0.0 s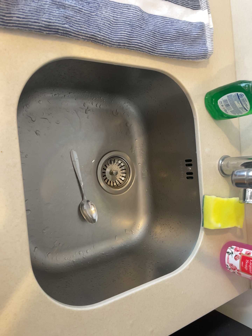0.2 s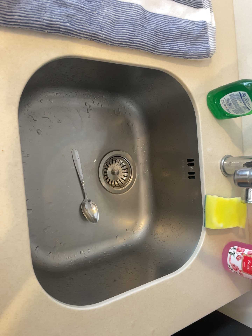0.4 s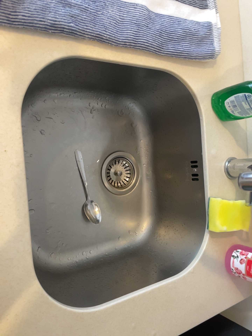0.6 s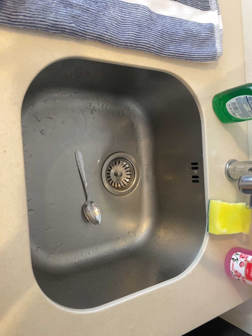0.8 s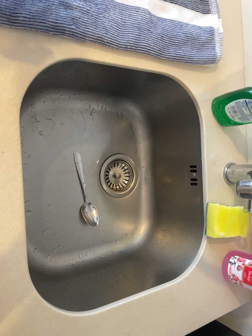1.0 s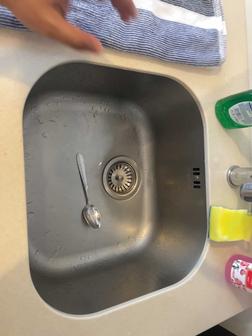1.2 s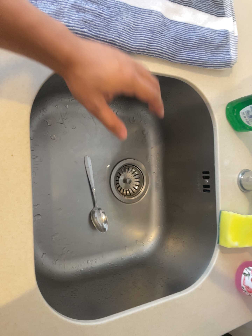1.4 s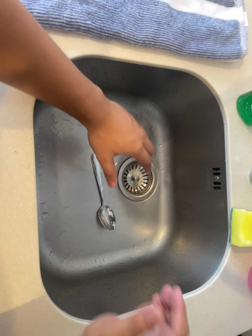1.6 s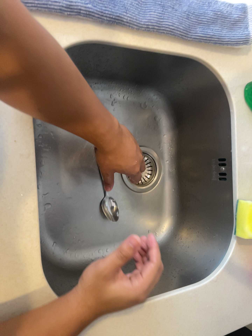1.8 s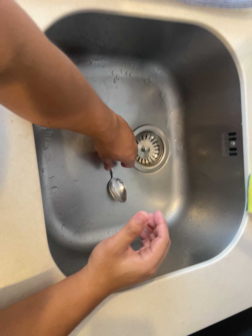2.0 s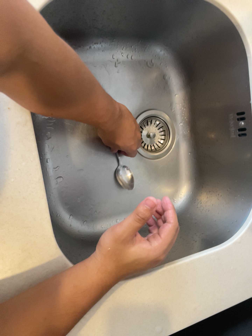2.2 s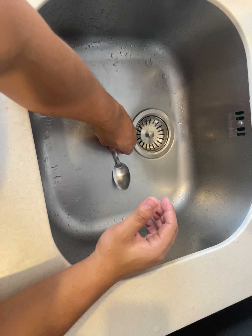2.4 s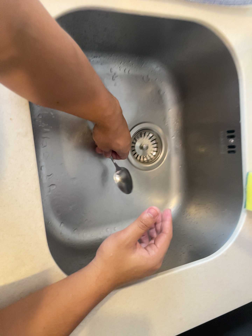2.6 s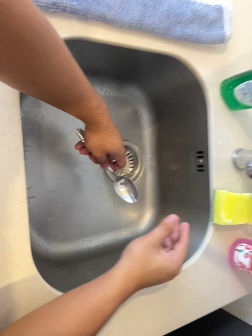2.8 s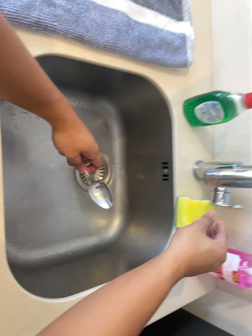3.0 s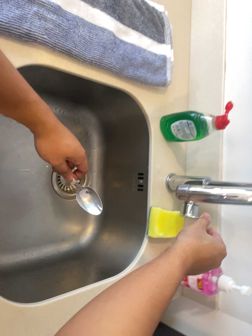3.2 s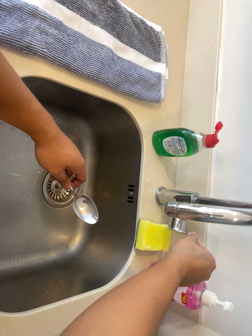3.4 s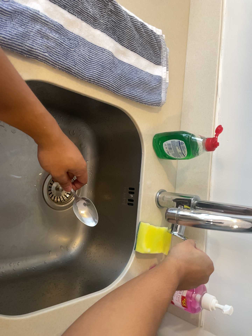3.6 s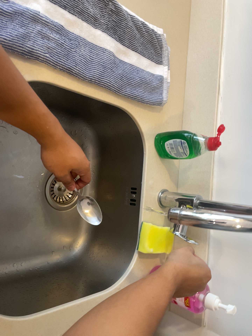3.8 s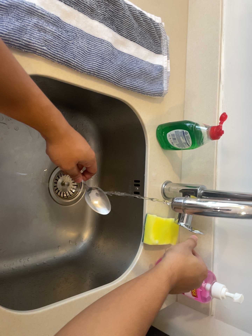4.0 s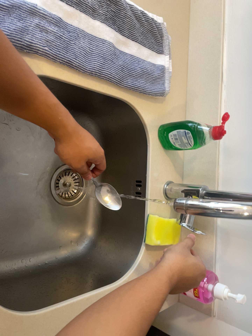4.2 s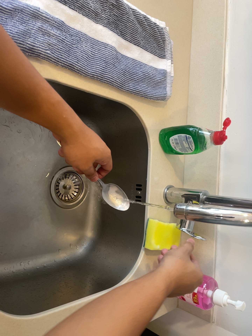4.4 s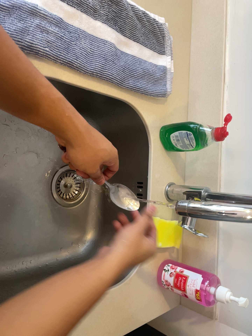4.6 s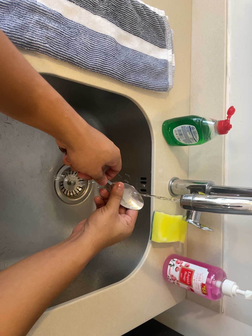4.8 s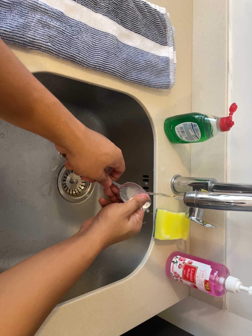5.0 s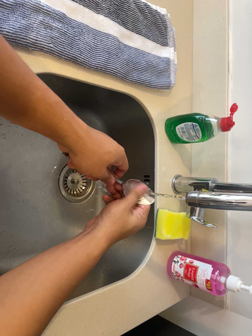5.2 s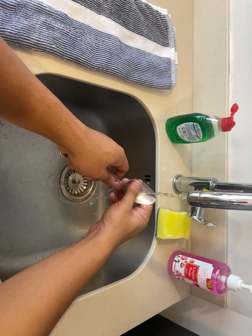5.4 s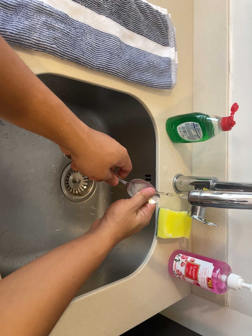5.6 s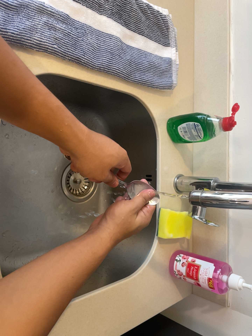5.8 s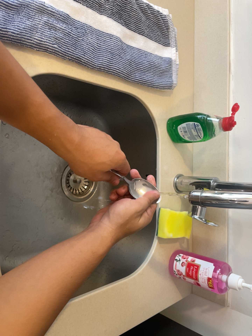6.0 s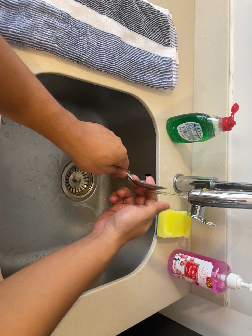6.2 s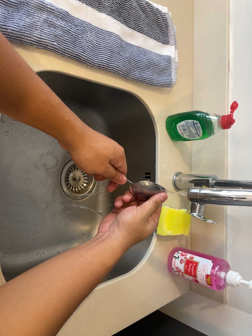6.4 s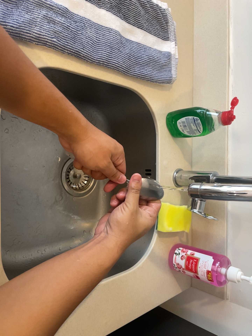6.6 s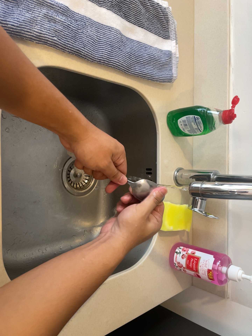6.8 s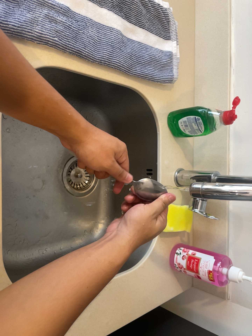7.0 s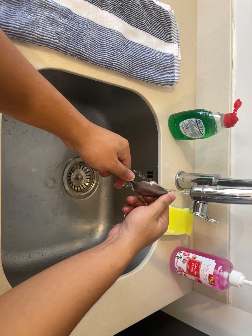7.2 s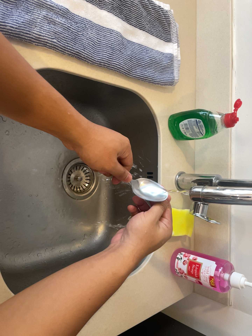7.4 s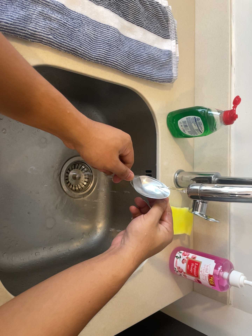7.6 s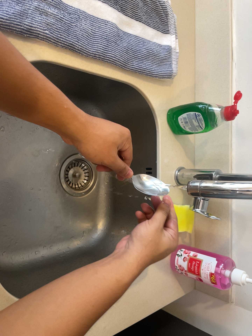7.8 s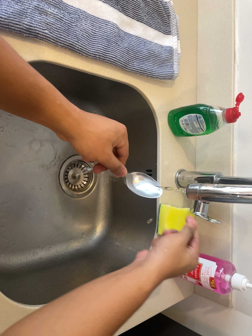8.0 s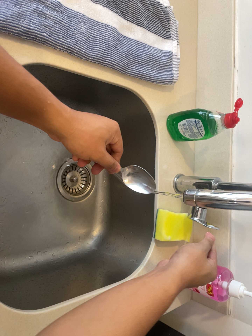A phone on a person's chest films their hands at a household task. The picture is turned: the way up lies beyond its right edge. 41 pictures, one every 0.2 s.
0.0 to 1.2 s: The camera shifts only a little, or ends up much as it began.
1.2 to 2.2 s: The camera travels forward, about 6 cm, so what stands in front looms larger.
2.2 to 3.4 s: The camera swings to its right by about 25 degrees, and the scene slides to the left. It travels backward, about 14 cm, so what stands in front gets smaller. Its aim tips toward the top of its view by about 10 degrees, and the scene shifts downward. It rolls about its line of sight by about 10 degrees, and the scene rotates clockwise.
3.4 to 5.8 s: The camera shifts only a little, or ends up much as it began.
5.8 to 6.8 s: The camera keeps its place and its aim.
6.8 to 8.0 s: The camera shifts only a little, or ends up much as it began.
The film runs forward here.
